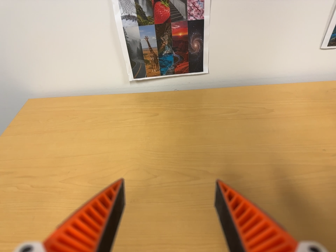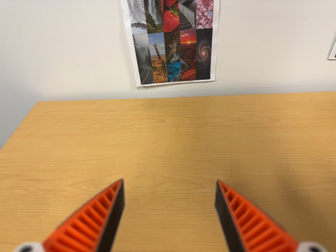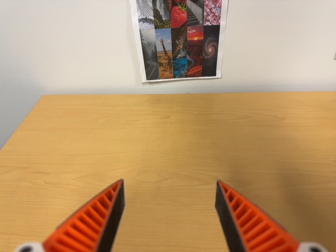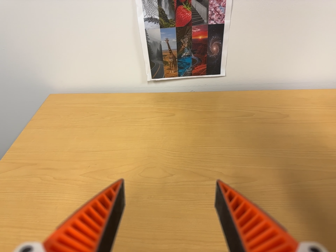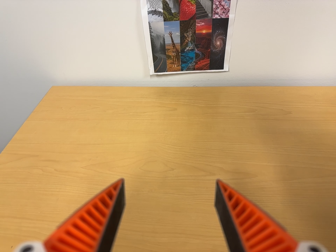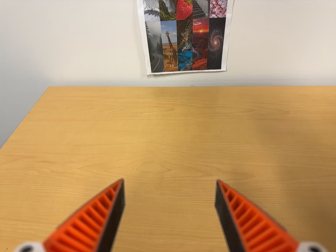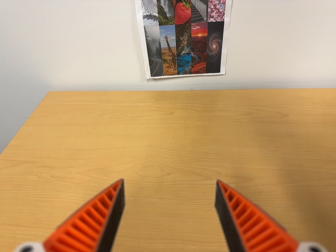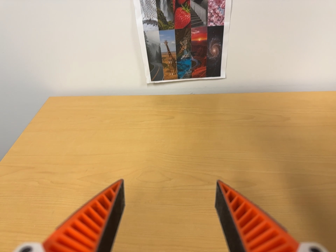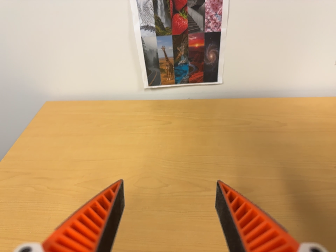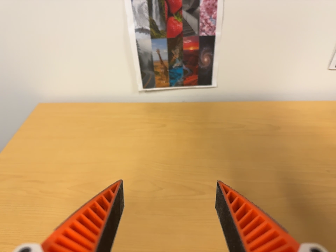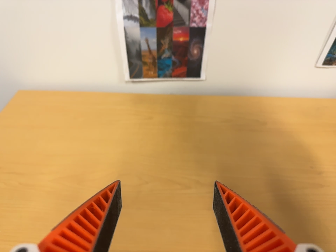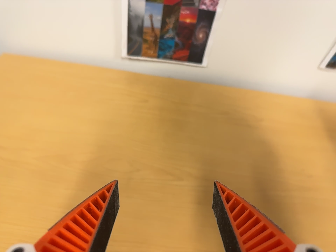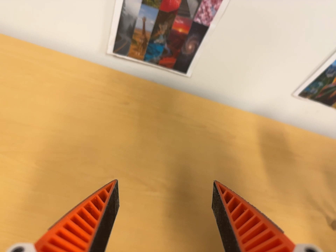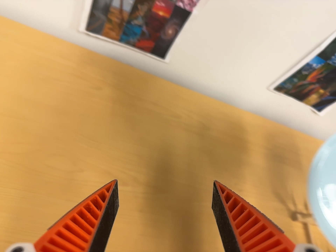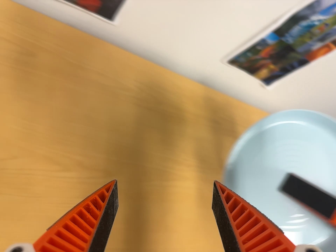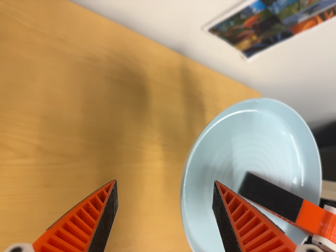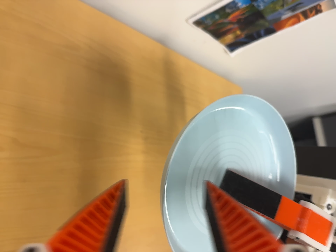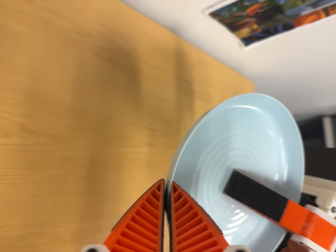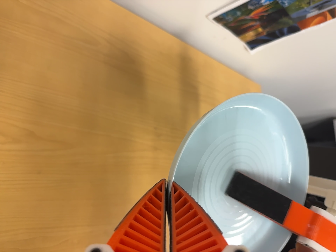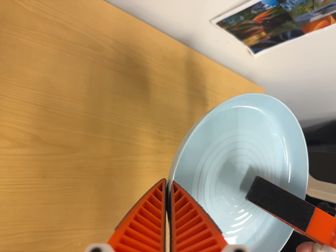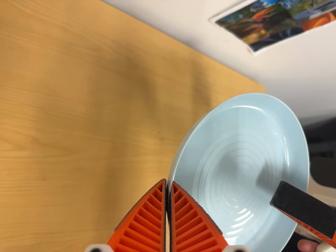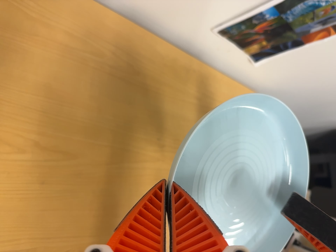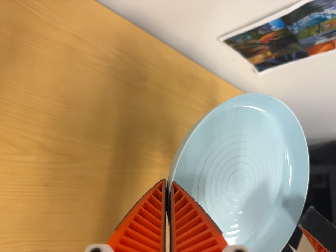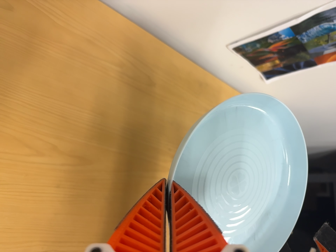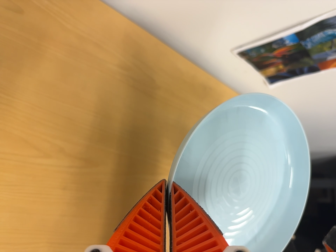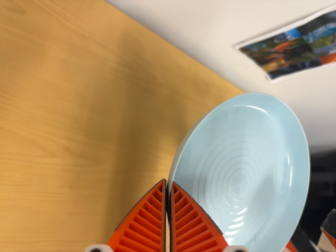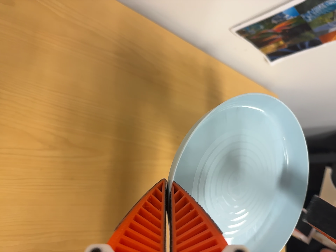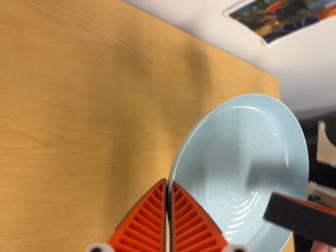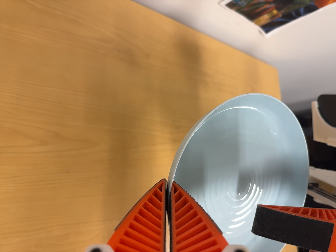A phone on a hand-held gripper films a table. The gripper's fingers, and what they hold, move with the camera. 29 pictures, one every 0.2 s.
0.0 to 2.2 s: The camera travels toward the top of its view and to its left, about 6 cm. It rolls about its line of sight by about 10 degrees, and the scene rotates clockwise.
2.2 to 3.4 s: The camera pans to its right by about 35 degrees. It travels toward the top of its view and forward, about 20 cm. Its aim tips toward the bottom of its view by about 30 degrees. It rolls about its line of sight by about 15 degrees, and the scene rotates clockwise.
3.4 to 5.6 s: The camera shifts only a little, or ends up much as it began.
The film runs backward here.
